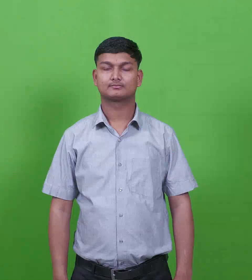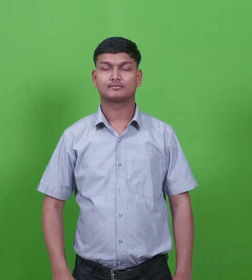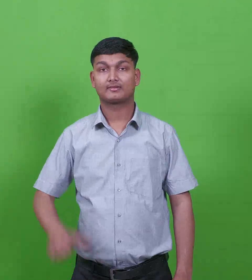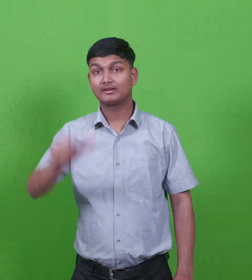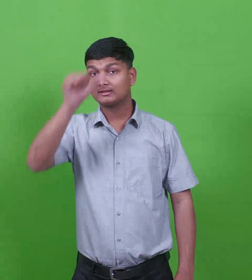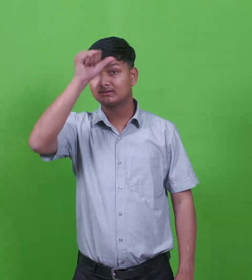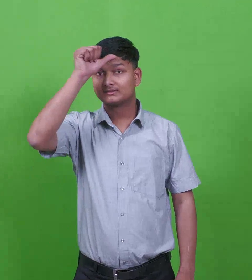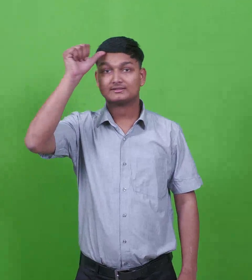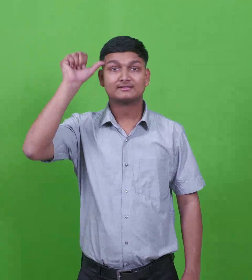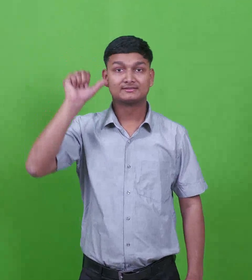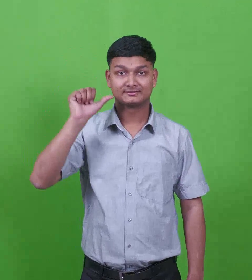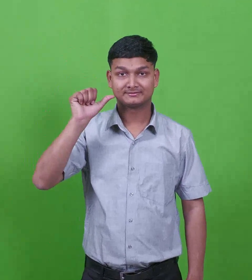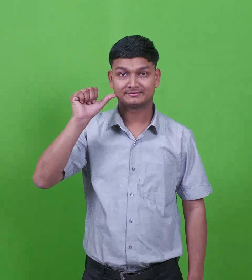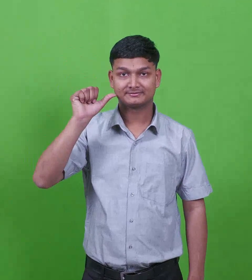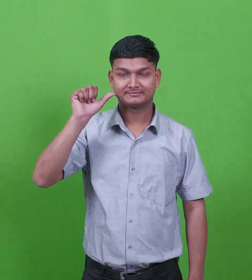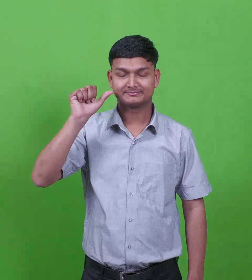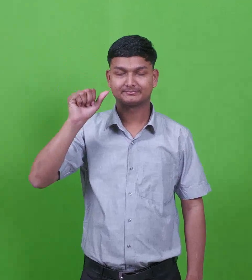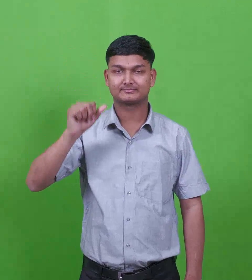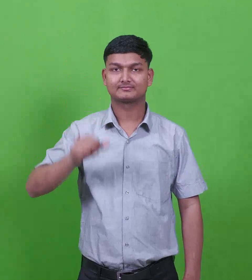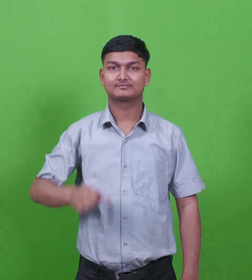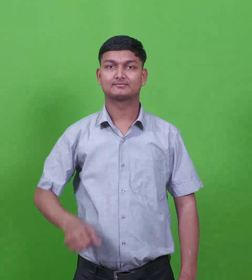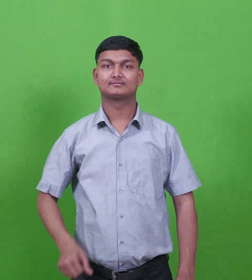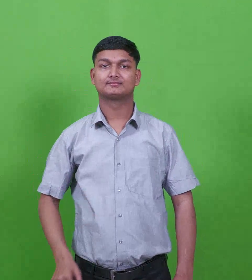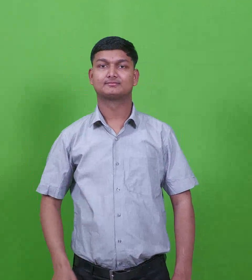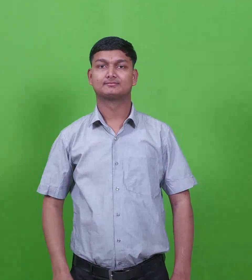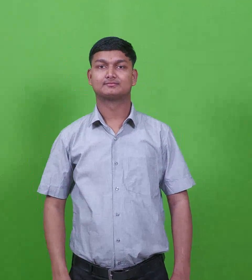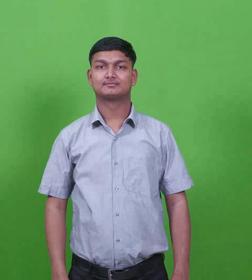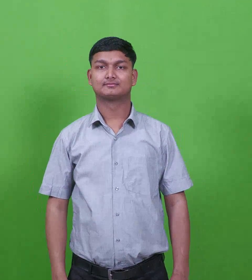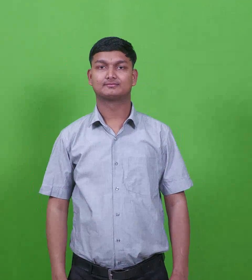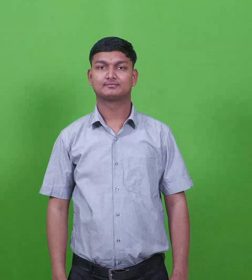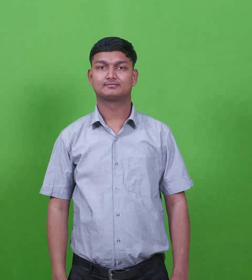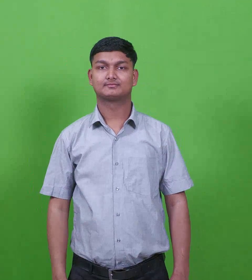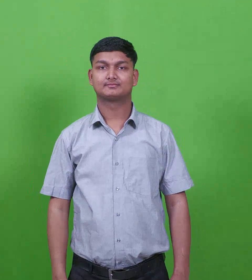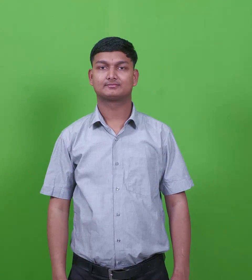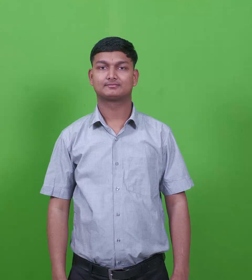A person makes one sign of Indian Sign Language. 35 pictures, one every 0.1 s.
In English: arab
